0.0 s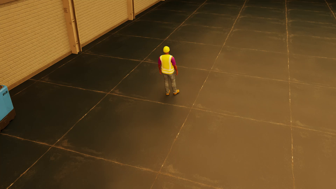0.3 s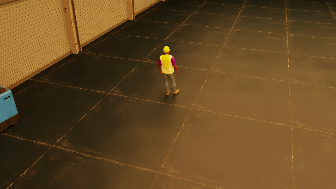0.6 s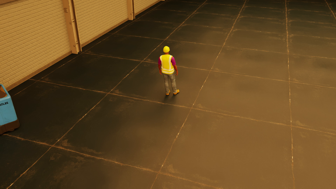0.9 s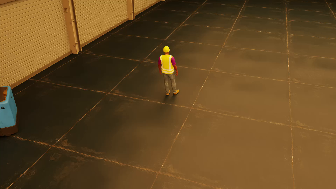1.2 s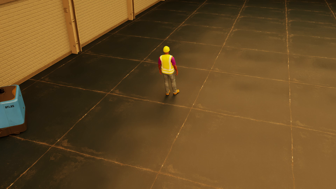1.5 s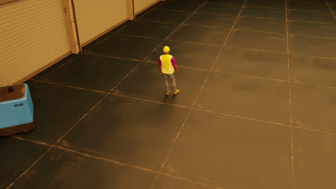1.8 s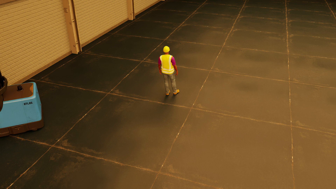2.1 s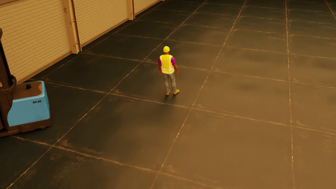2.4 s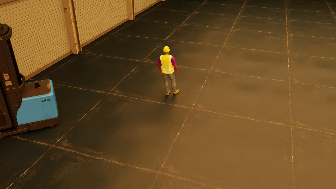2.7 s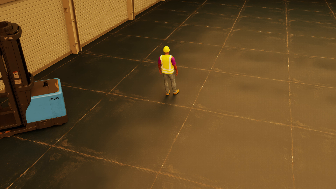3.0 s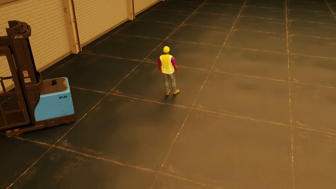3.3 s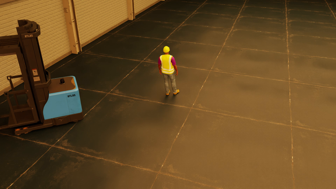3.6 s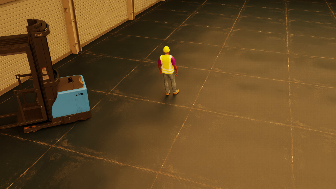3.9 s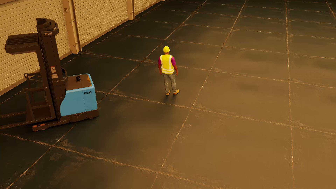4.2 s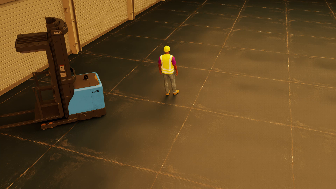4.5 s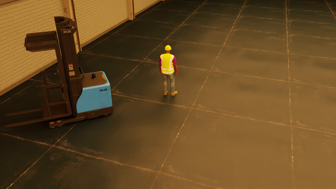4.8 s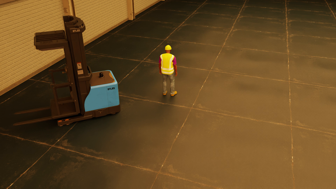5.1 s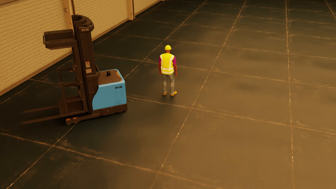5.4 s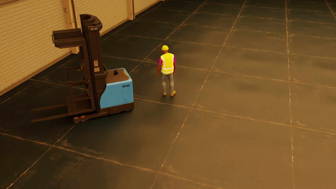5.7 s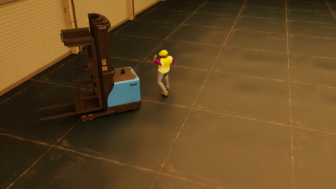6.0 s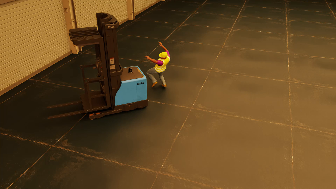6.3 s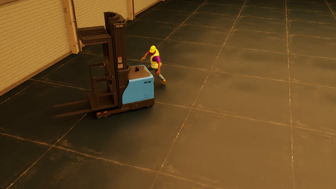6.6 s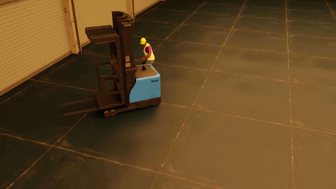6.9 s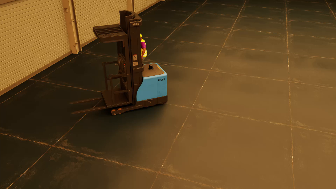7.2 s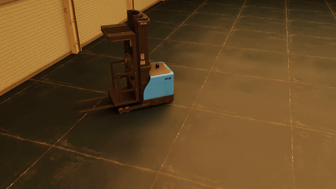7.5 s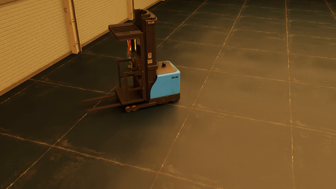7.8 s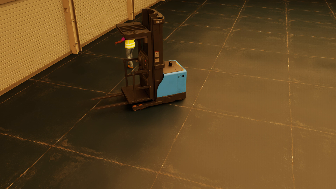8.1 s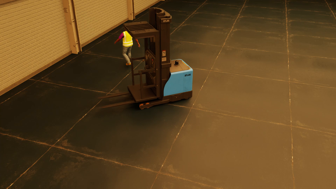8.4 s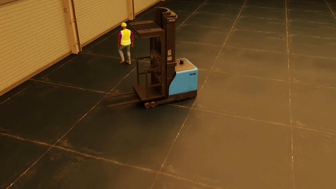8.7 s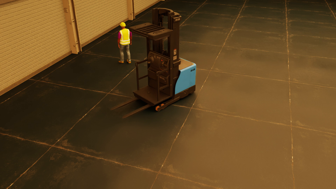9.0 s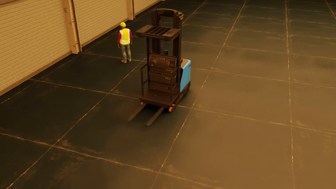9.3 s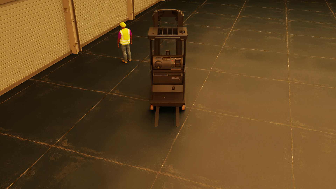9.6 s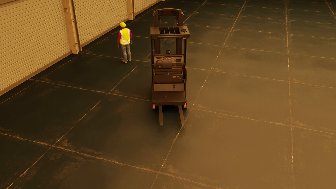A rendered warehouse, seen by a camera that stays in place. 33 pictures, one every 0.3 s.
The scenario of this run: Near miss between a forklift and a person.
